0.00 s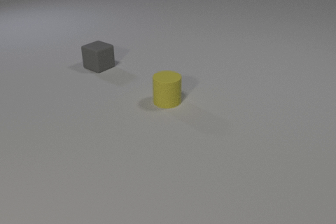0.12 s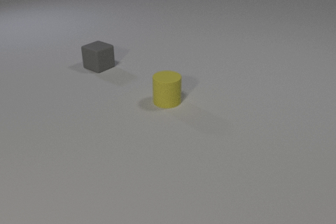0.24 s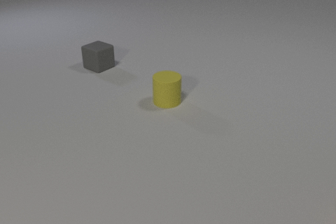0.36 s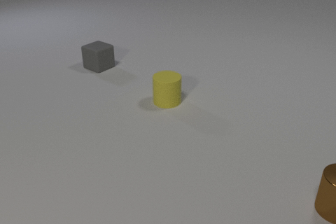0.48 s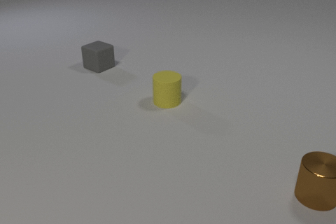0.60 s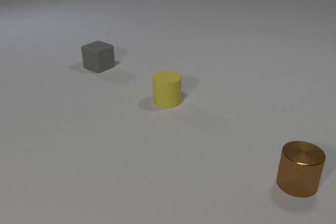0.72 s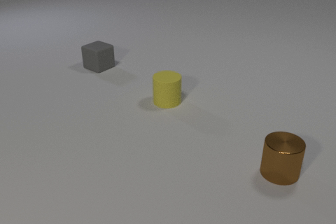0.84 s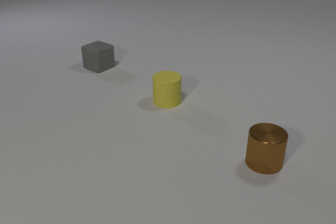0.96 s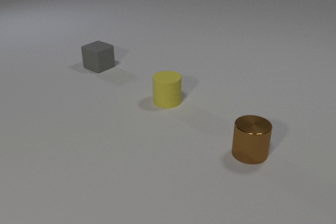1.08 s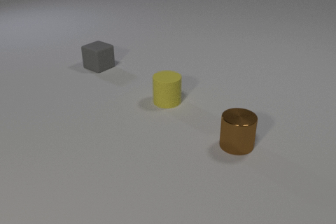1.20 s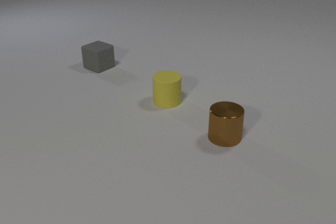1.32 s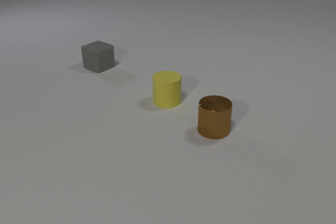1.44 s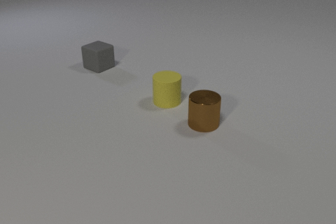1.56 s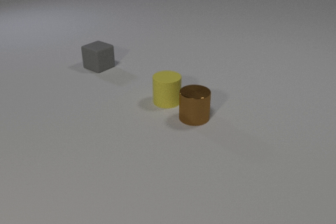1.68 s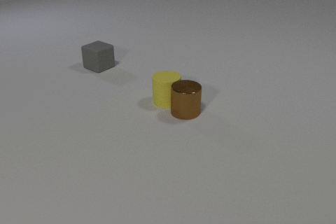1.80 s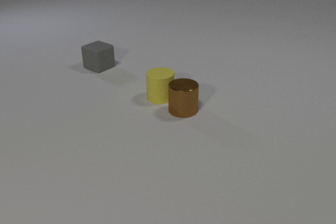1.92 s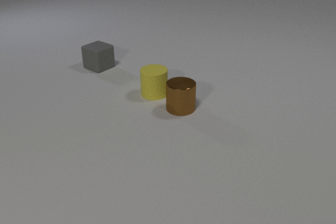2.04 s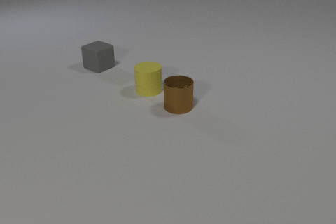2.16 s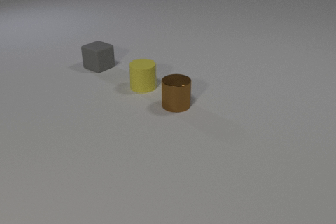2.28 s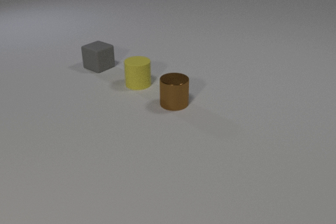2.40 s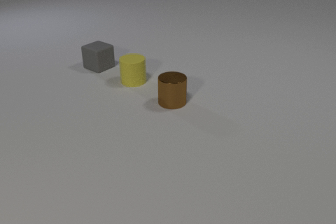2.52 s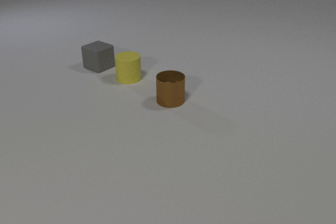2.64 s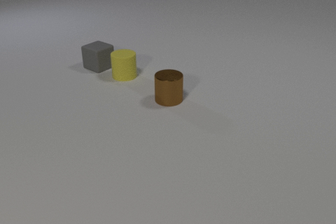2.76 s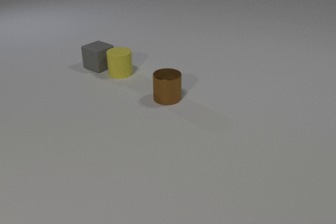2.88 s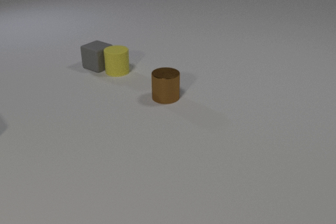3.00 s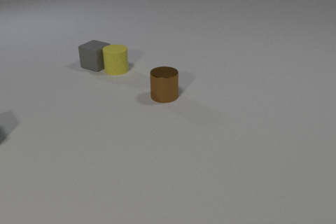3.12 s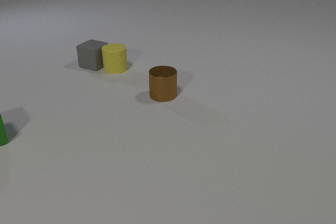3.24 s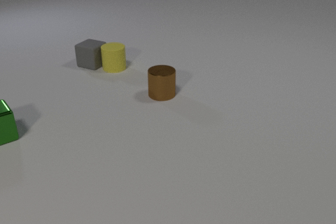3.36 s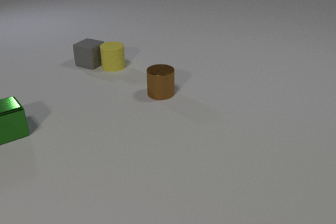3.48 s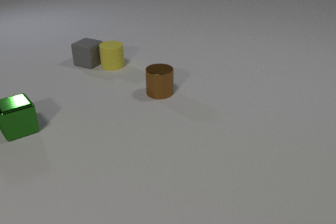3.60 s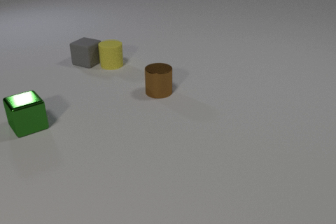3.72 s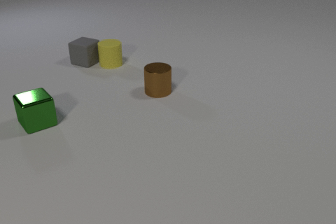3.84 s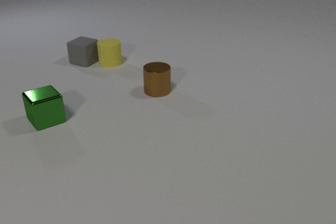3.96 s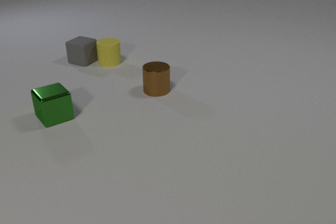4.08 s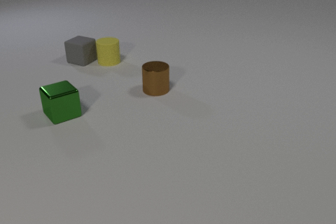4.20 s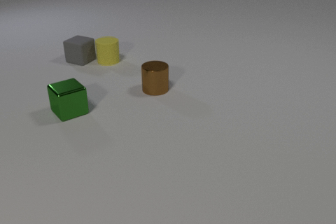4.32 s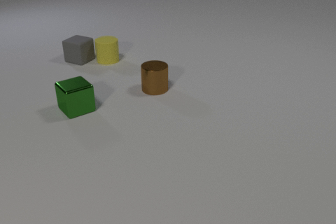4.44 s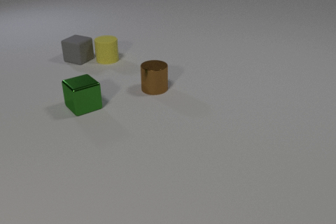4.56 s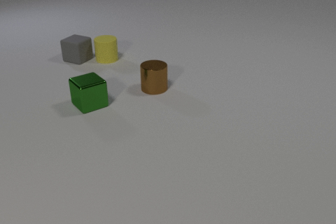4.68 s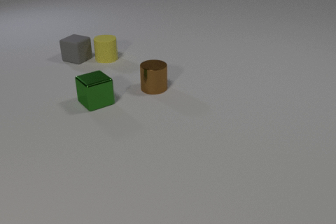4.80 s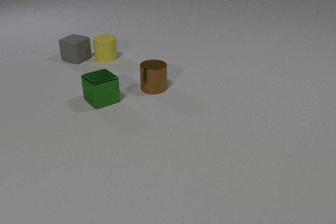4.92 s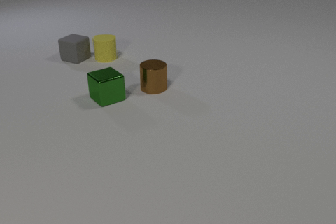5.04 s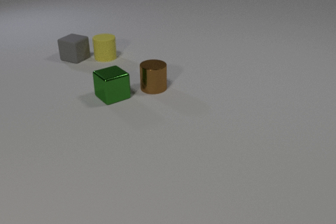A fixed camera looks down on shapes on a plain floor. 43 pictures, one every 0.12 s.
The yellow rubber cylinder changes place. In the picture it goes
away from the camera.
0.00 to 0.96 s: The brown metal cylinder comes in at the right edge, slides to the left and away from the camera.
0.96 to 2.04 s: The brown metal cylinder slides away from the camera and to the left. The yellow rubber cylinder slides away from the camera and to the left. The brown metal cylinder and the yellow rubber cylinder collide.
2.04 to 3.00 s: The brown metal cylinder slides away from the camera and to the left. The yellow rubber cylinder slides away from the camera and to the left. The yellow rubber cylinder and the gray rubber cube collide.
3.00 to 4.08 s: The brown metal cylinder slides away from the camera and to the left. The yellow rubber cylinder slides away from the camera. The green metal cube comes in at the left edge, slides to the right. The gray rubber cube slides away from the camera and to the left.
4.08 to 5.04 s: The yellow rubber cylinder slides away from the camera. The green metal cube slides to the right and away from the camera. The gray rubber cube slides away from the camera and to the left.
Are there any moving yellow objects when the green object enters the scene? yes.
What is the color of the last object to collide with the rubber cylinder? gray.
How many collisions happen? 2.
